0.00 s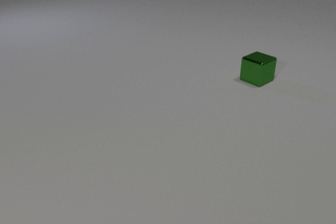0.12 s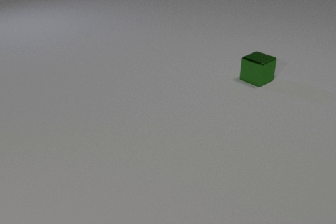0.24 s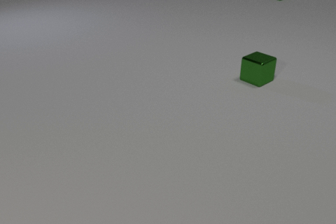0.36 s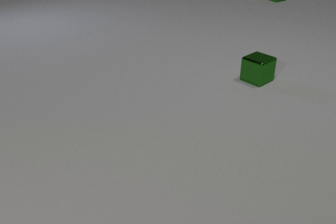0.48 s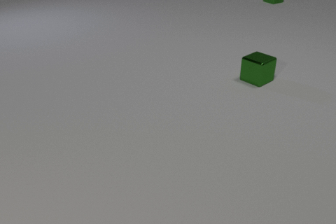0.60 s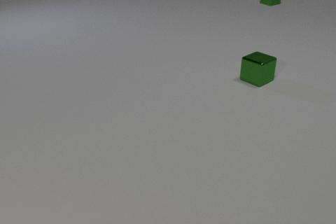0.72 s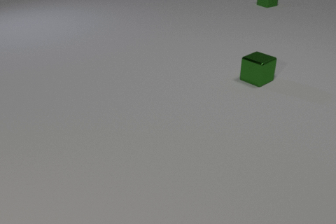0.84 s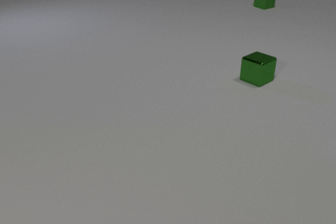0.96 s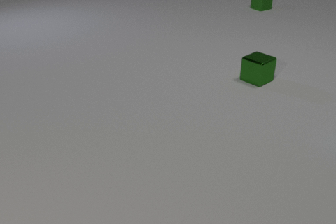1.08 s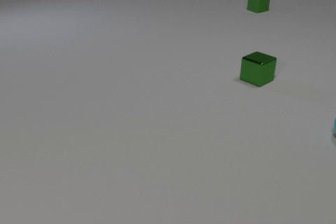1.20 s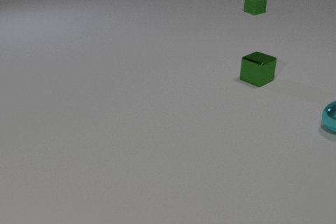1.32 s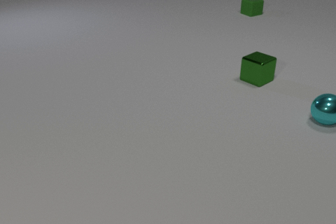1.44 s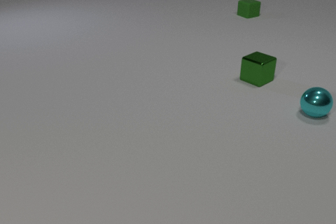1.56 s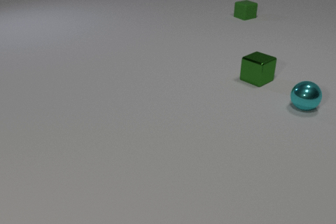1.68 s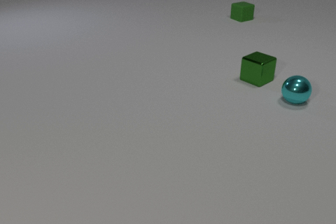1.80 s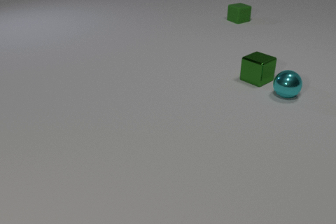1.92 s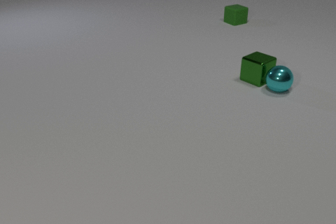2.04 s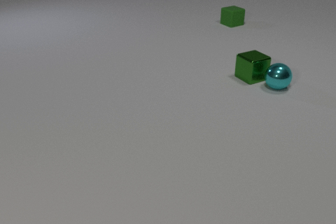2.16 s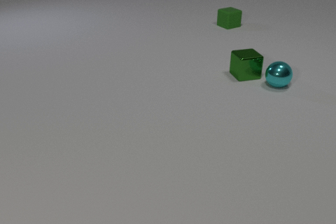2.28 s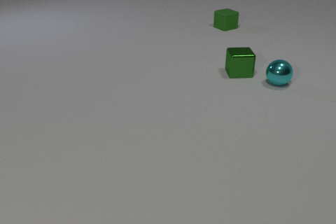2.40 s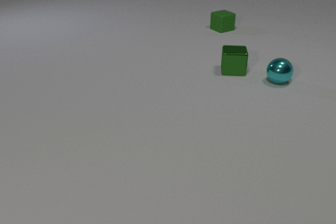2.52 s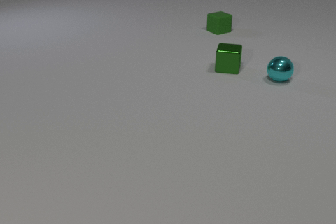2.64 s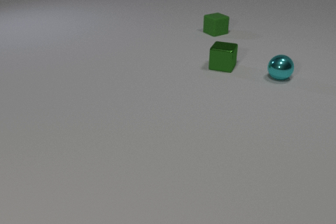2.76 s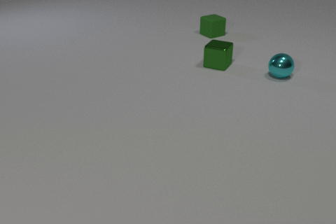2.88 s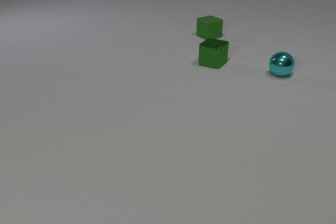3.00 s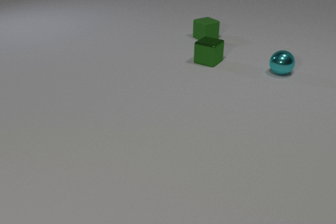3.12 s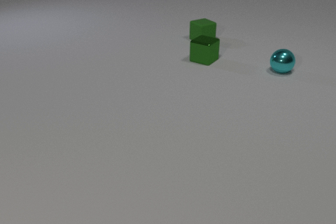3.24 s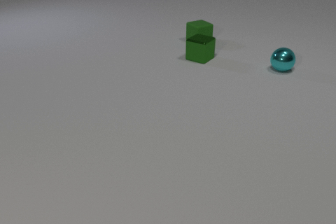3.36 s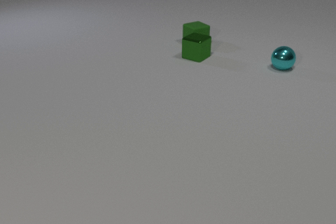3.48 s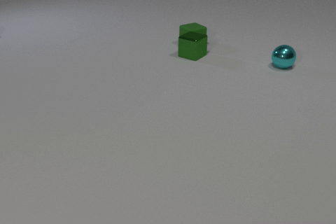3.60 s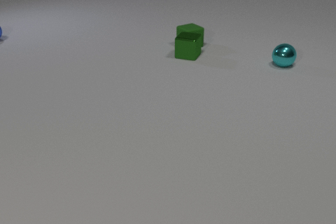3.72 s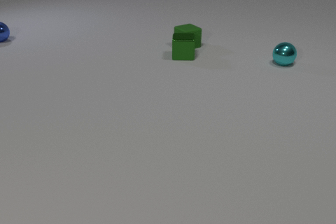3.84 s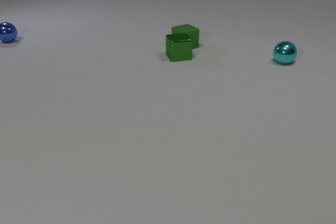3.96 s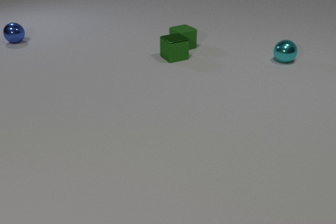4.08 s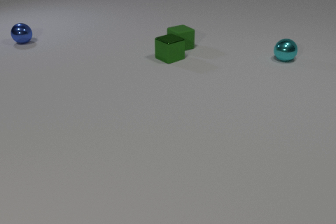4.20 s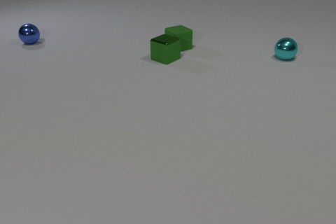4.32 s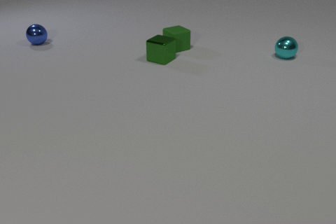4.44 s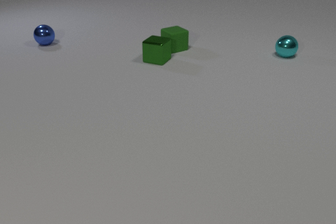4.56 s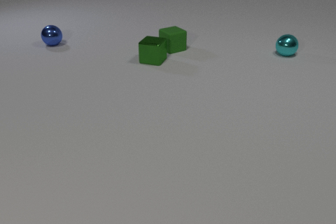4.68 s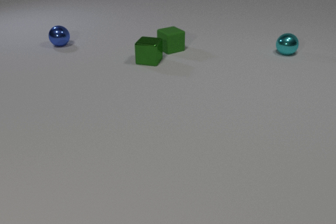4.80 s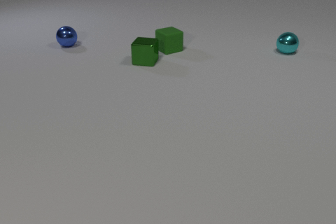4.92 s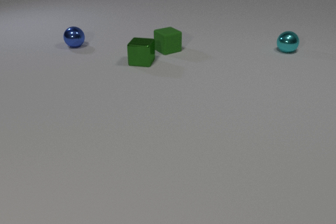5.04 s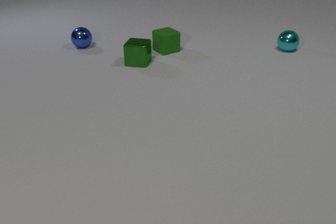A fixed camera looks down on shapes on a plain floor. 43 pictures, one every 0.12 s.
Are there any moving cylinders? no.
What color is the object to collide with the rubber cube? green.
What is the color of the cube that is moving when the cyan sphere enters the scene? green.
0.00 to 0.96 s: The green rubber cube slides toward the camera.
0.96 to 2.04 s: The cyan metal sphere comes in at the right edge, rolls away from the camera and to the left. The green metal cube slides to the left. The green rubber cube slides toward the camera and to the left. The cyan metal sphere and the green metal cube collide.
2.04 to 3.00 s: The cyan metal sphere rolls away from the camera. The green metal cube slides to the left and away from the camera, spins clockwise seen from above by about 60 degrees, its near face sliding to the left. The green rubber cube slides toward the camera and to the left.
3.00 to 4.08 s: The cyan metal sphere rolls away from the camera. The green metal cube slides to the left, spins so that its near face slides to the right, counterclockwise seen from above. The green rubber cube slides toward the camera and to the left. The blue metal sphere comes in at the left edge, rolls to the right and toward the camera. The green metal cube and the green rubber cube collide.
4.08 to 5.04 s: The cyan metal sphere rolls away from the camera. The green metal cube slides to the left, spins so that its near face slides to the right, counterclockwise seen from above. The green rubber cube slides to the left and toward the camera. The blue metal sphere rolls to the right and toward the camera.
